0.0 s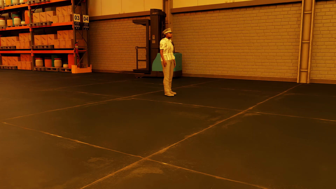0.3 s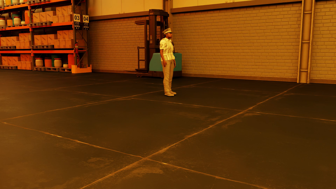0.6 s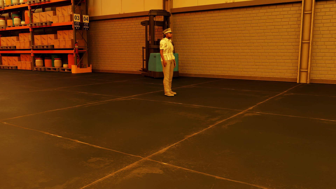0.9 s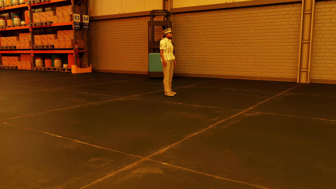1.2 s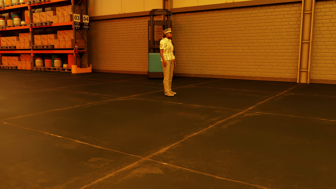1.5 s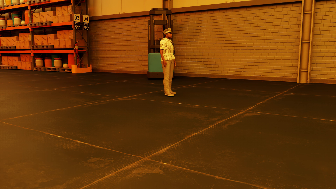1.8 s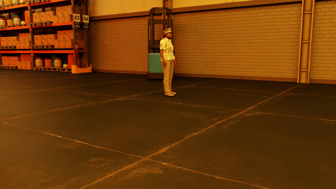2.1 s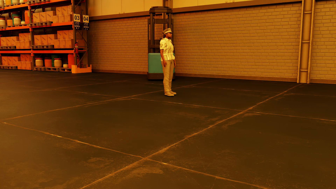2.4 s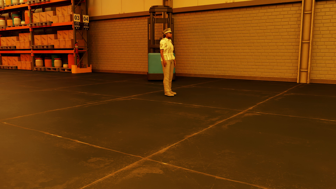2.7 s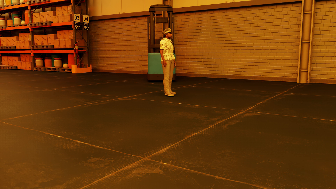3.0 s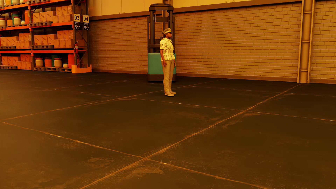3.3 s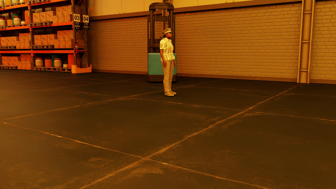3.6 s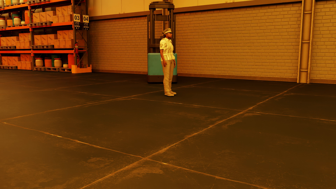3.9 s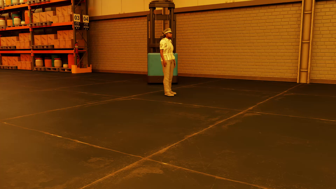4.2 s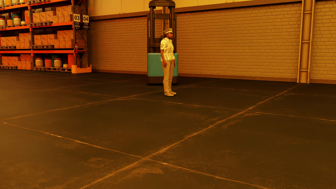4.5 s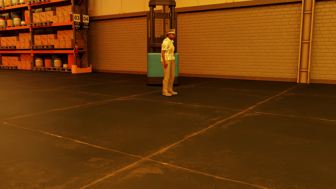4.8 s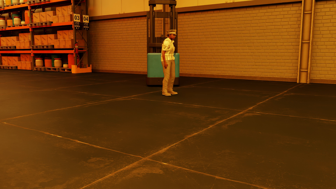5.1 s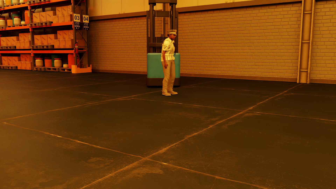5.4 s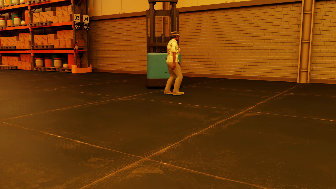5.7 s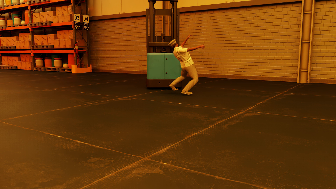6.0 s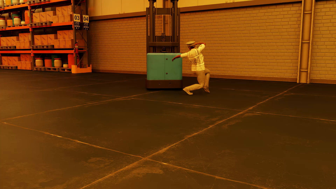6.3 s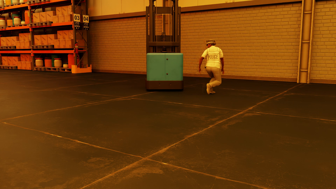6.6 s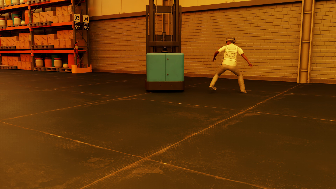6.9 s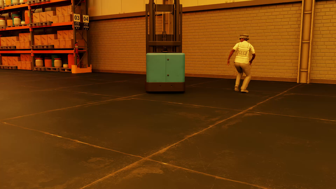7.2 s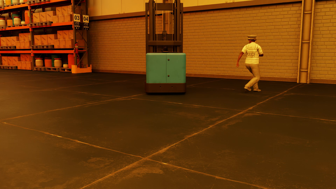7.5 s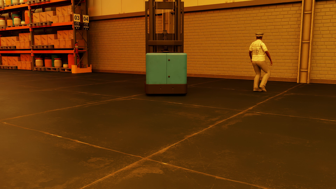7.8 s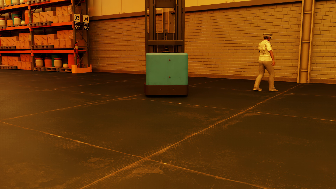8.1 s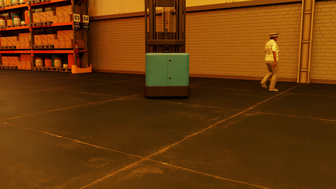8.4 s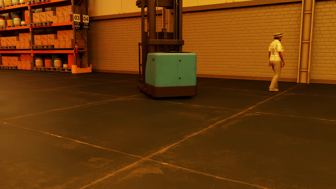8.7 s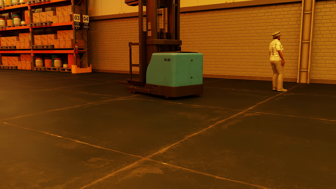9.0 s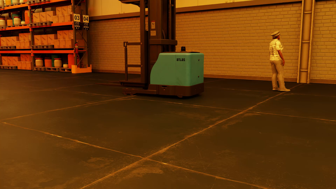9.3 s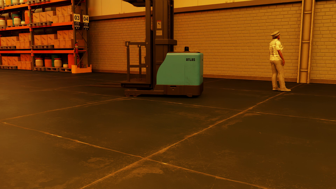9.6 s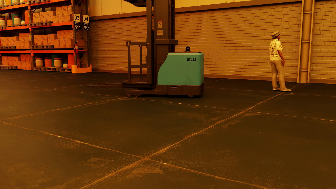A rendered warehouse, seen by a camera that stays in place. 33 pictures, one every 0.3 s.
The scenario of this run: Near miss between a forklift and a person.
